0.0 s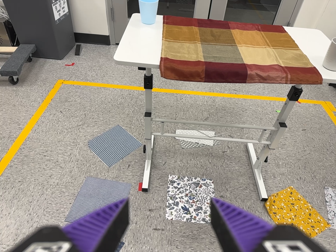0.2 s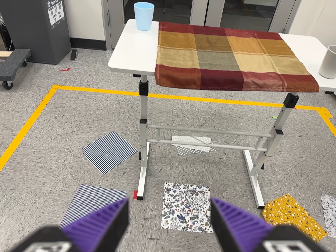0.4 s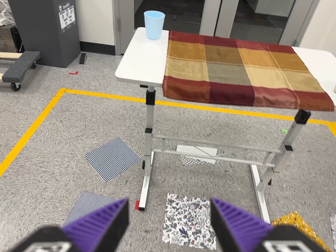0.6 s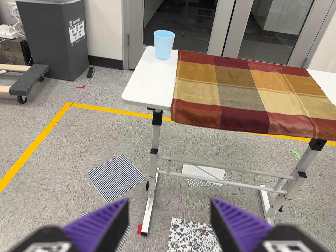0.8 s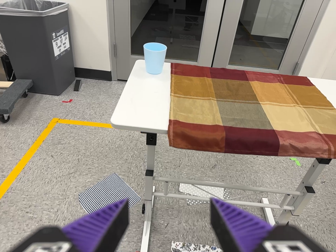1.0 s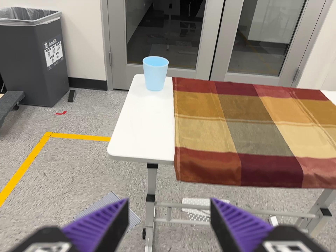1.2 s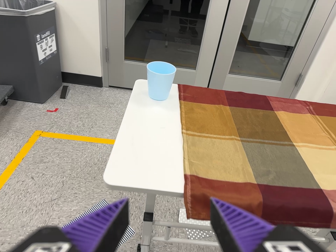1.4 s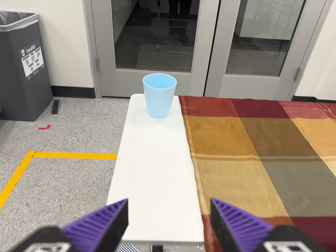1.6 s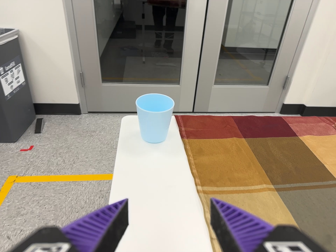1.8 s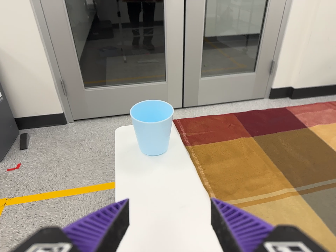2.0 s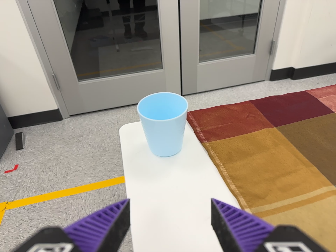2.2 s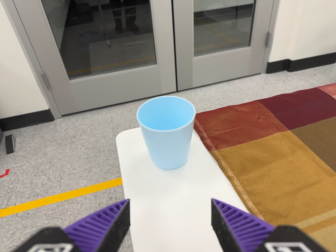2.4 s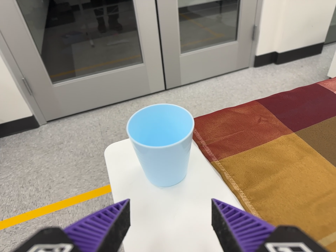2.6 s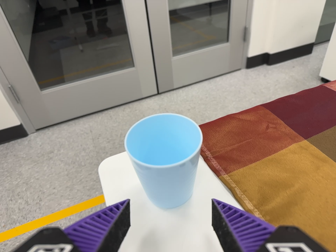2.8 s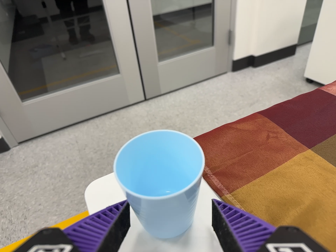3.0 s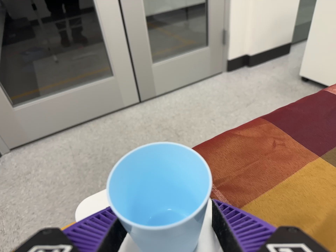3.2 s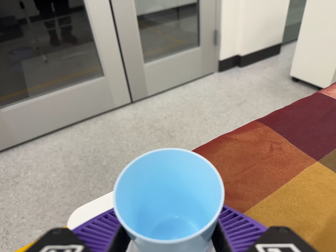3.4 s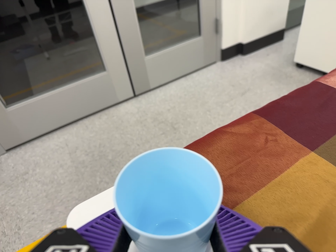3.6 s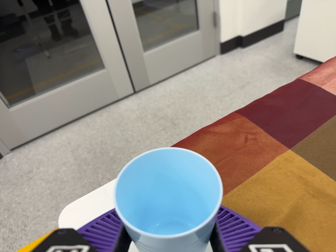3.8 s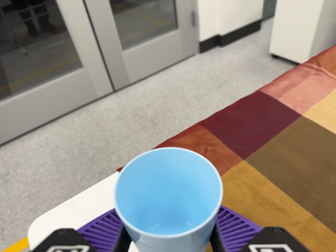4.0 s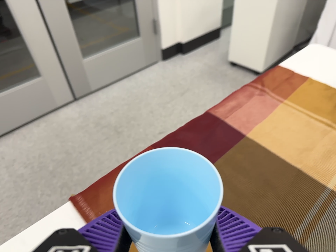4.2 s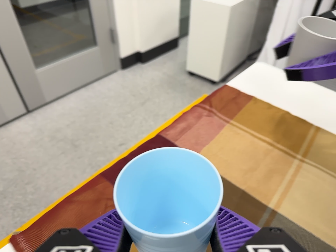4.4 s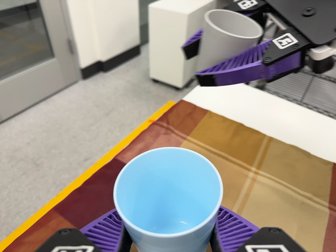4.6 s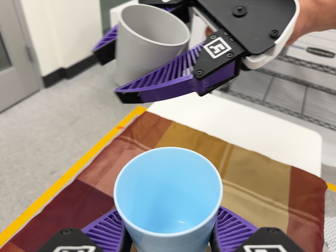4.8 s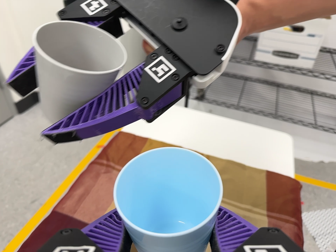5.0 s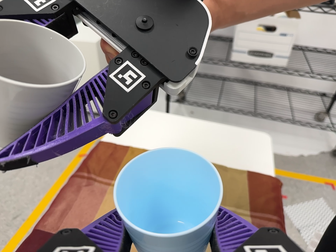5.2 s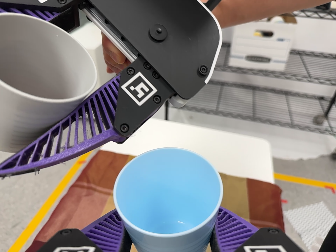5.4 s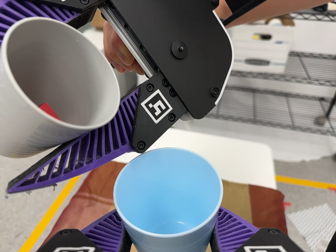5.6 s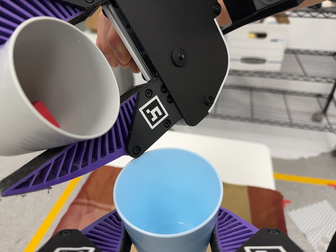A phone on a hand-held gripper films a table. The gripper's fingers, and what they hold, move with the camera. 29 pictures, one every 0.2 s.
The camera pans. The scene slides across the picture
to the left.
The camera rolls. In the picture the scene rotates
counterclockwise.
0.0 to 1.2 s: The camera travels forward and toward the top of its view, about 40 cm, so what stands in front looms larger.
1.2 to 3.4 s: The camera pans to its right by about 15 degrees. It travels forward and toward the top of its view, about 50 cm, so what stands in front looms larger. It rolls about its line of sight by about 30 degrees, and the scene rotates counterclockwise.
3.4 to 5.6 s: The camera pans to its right by about 40 degrees. It travels toward the top of its view and to its right, about 26 cm, so close, fixed things drift downward. It rolls about its line of sight by about 25 degrees, and the scene rotates counterclockwise.
The film runs forward here.
